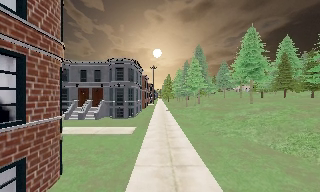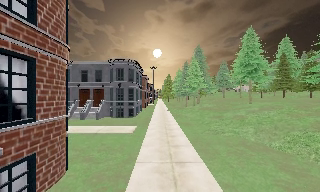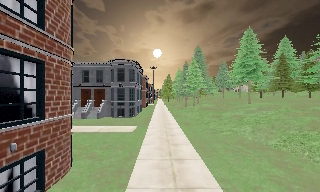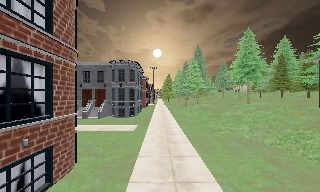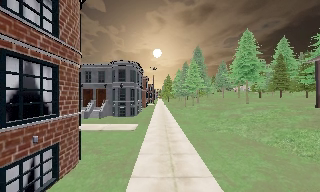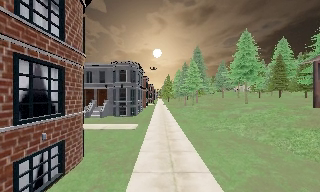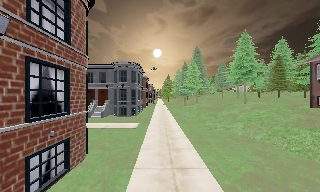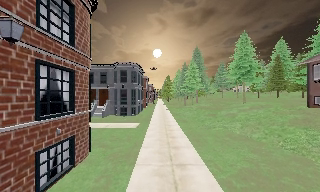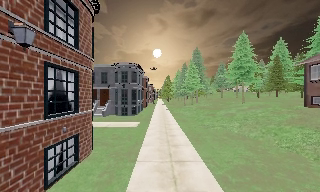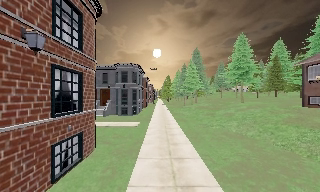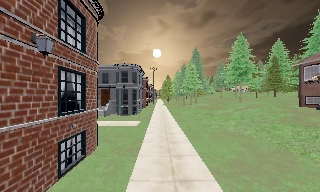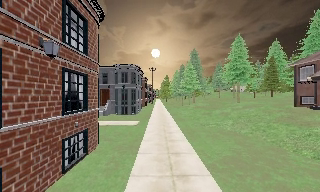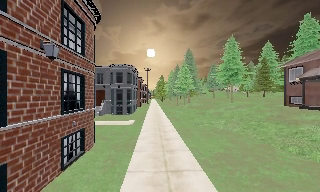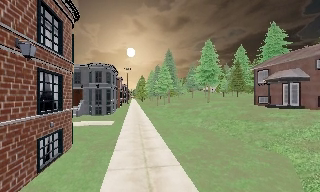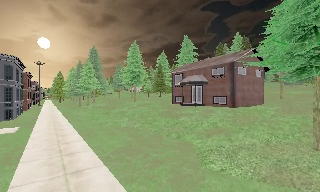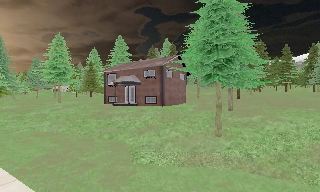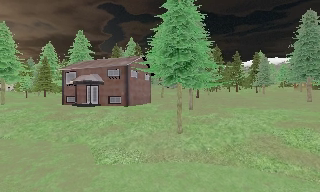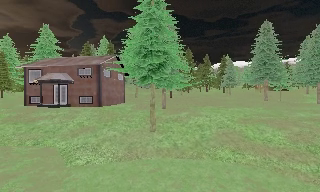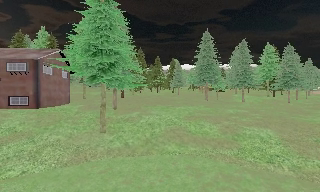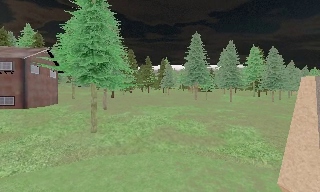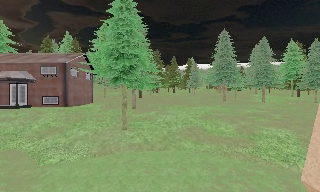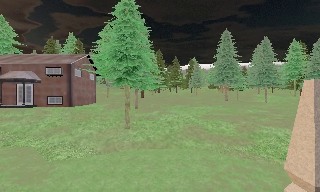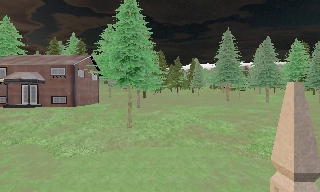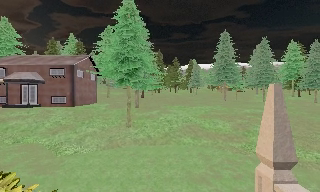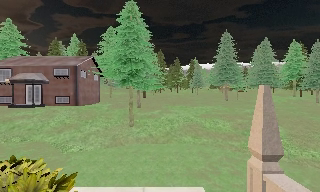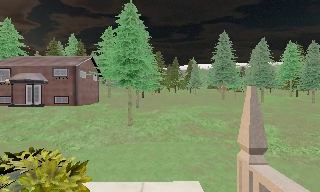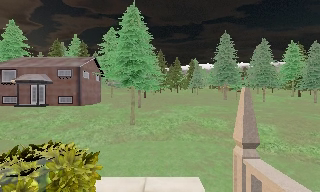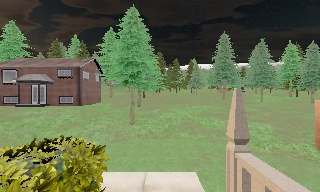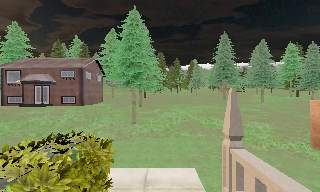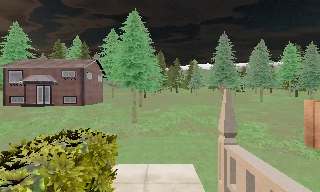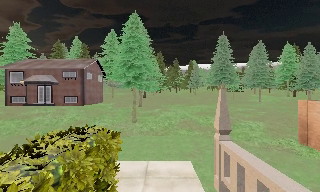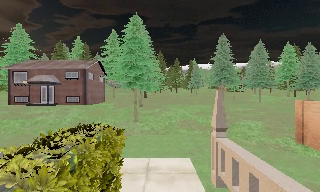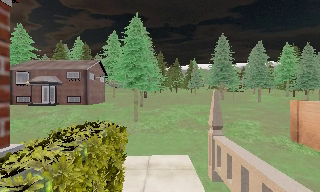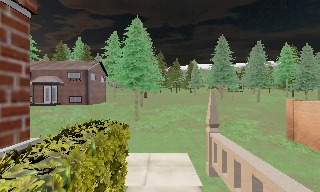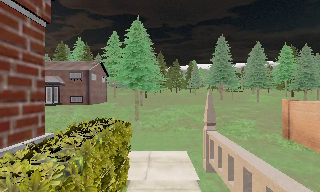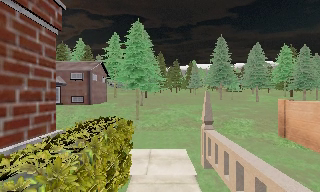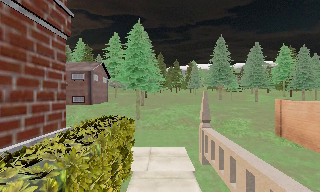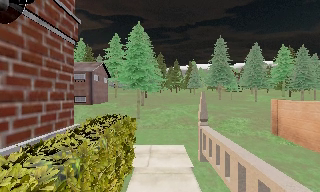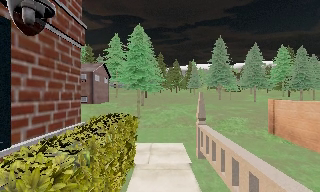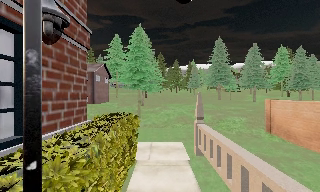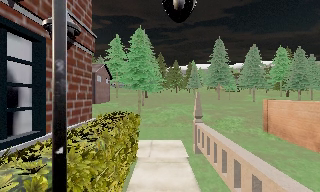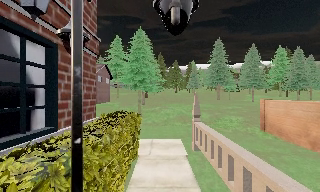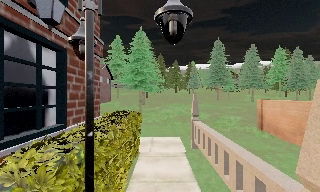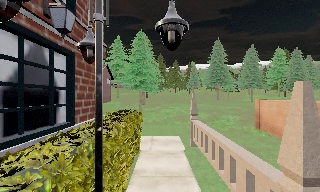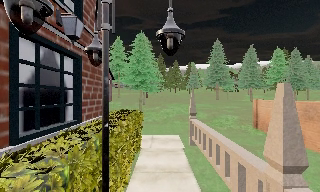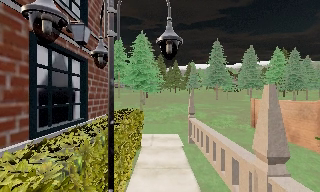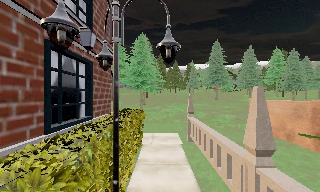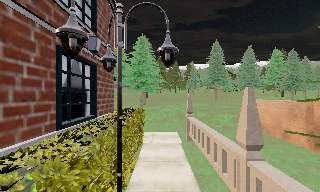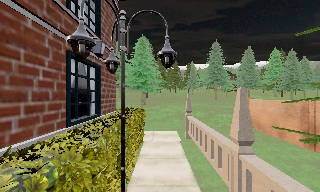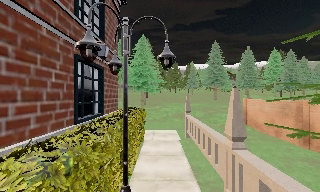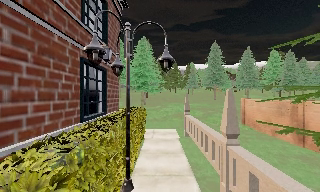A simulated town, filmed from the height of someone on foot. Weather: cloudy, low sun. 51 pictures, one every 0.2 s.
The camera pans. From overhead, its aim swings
clockwise.
The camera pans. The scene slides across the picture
to the left.
0.0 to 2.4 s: The camera travels backward, about 3.5 m, so what stands in front gets smaller.
2.4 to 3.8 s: The camera swings to its right by about 100 degrees, and the scene slides to the left. It travels backward, about 2 m.
3.8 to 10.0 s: The camera swings to its left by about 10 degrees, and the scene slides to the right. It travels backward, about 9 m, so what stands in front gets smaller.
The film runs backward here.
